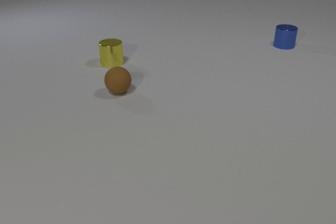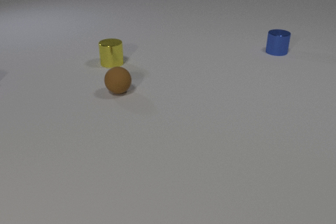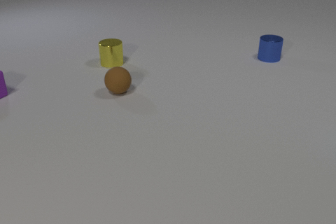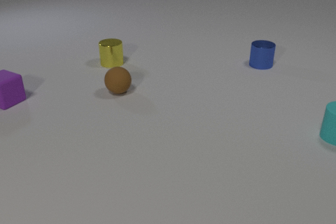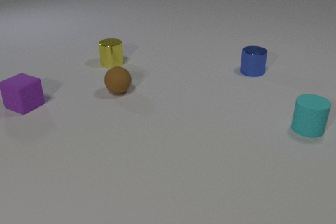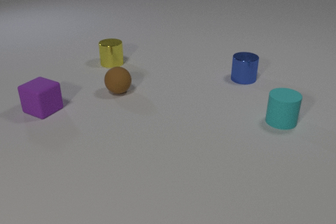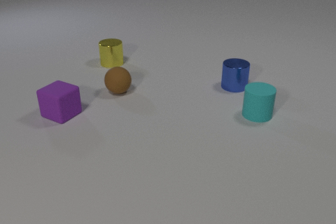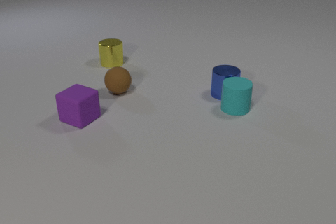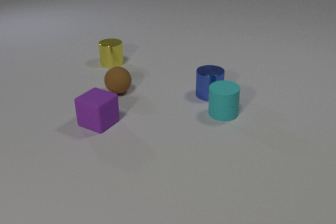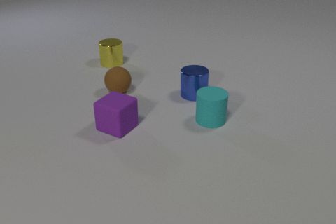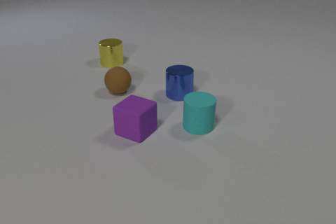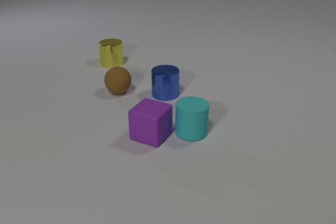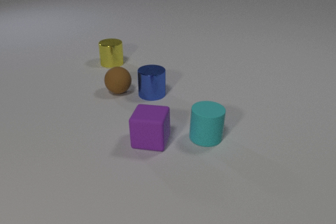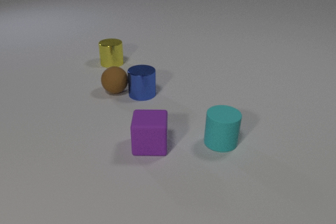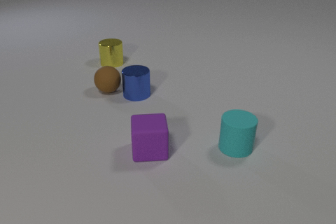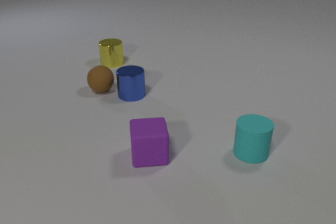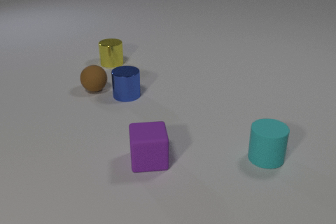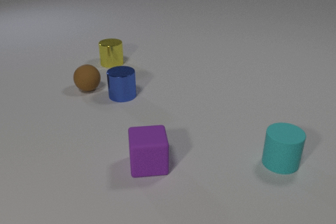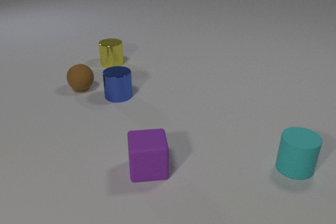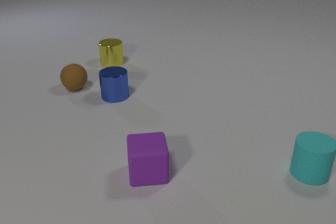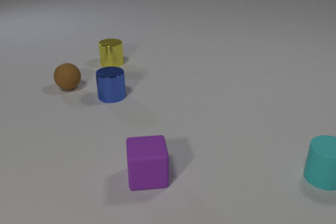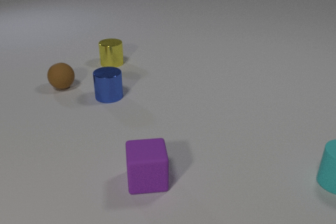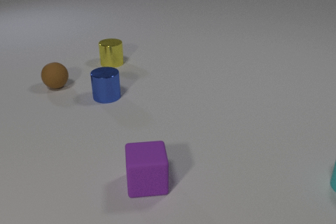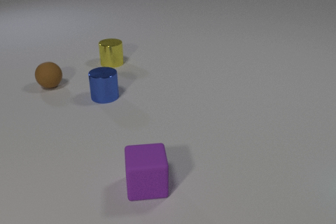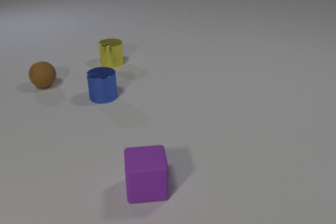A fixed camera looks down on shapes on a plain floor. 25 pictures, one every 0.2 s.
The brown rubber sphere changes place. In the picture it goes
to the left.
0.0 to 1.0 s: The cyan rubber cylinder comes in at the right edge, slides to the left. The blue metal cylinder slides toward the camera. The purple rubber cube comes in at the left edge, slides to the right and toward the camera.
1.0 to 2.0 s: The cyan rubber cylinder slides to the left. The blue metal cylinder slides to the left and toward the camera. The purple rubber cube slides to the right and toward the camera. The cyan rubber cylinder and the blue metal cylinder collide.
2.0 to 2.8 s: The cyan rubber cylinder slides to the right and toward the camera. The blue metal cylinder slides to the left. The purple rubber cube slides toward the camera, spins so that its near face slides to the right, counterclockwise seen from above. The brown rubber sphere rolls to the left. The cyan rubber cylinder and the purple rubber cube collide. The blue metal cylinder and the brown rubber sphere collide.
2.8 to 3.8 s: The cyan rubber cylinder slides to the right. The blue metal cylinder slides to the left. The purple rubber cube slides toward the camera. The brown rubber sphere rolls to the left.
3.8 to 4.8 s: The cyan rubber cylinder slides to the right, leaves at the right edge. The blue metal cylinder slides to the left. The purple rubber cube slides toward the camera. The brown rubber sphere rolls to the left and away from the camera.
Are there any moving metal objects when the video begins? yes.
What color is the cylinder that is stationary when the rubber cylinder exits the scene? yellow.
What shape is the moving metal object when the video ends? cylinder.
